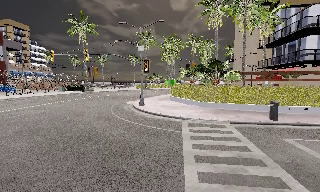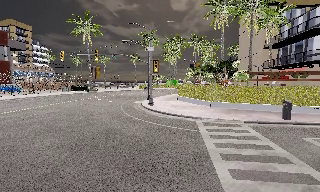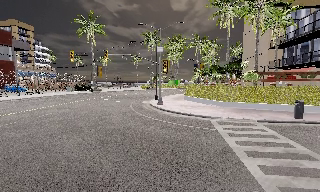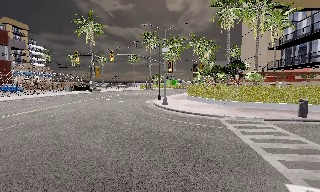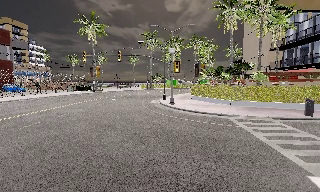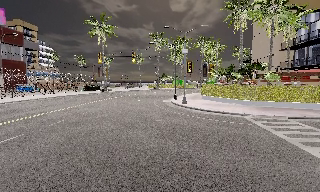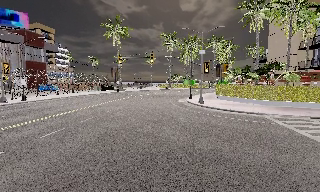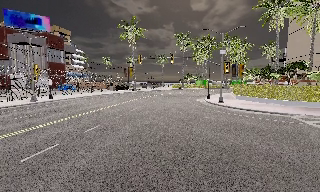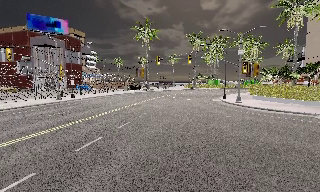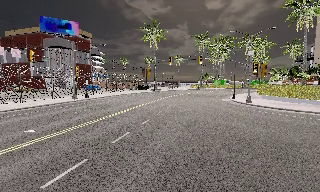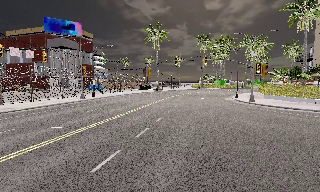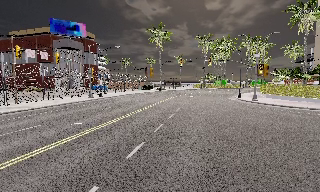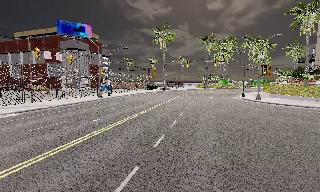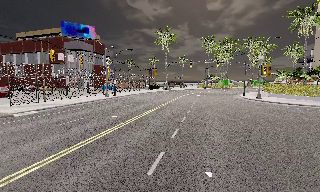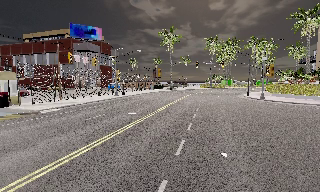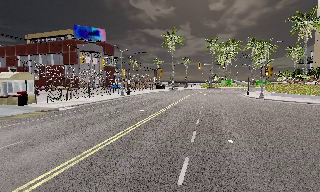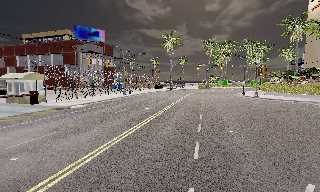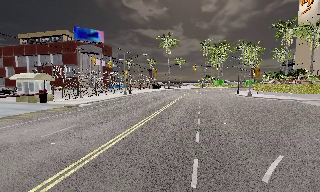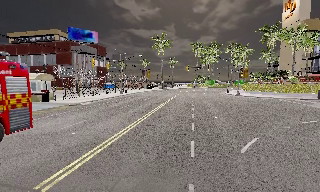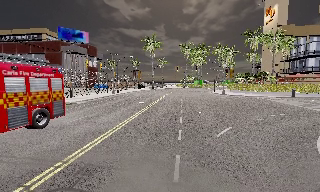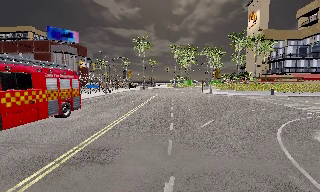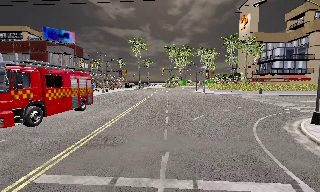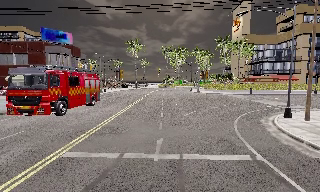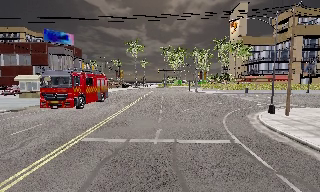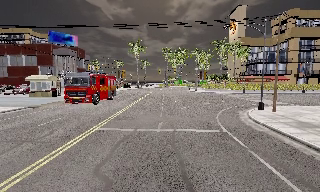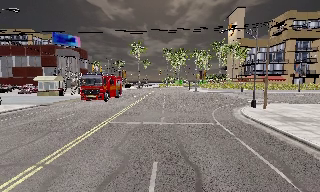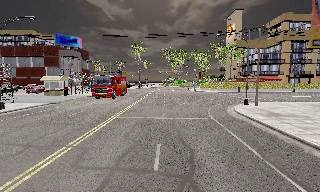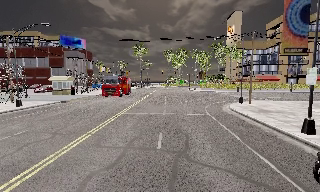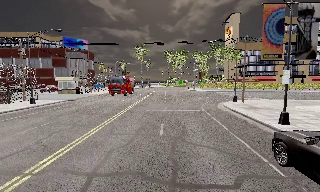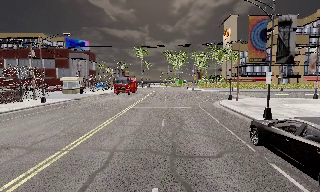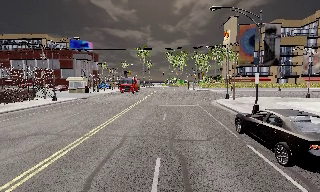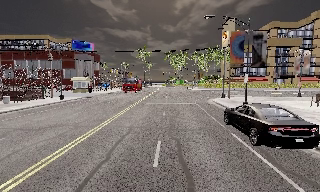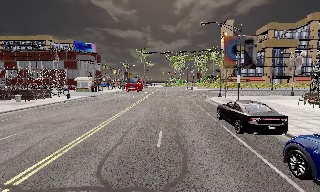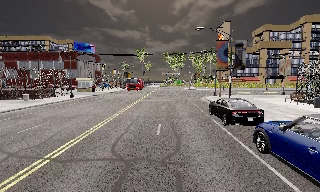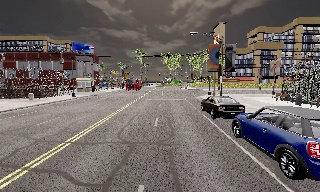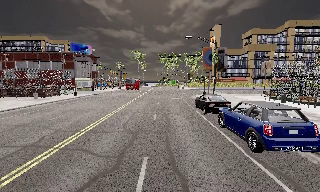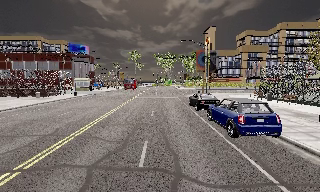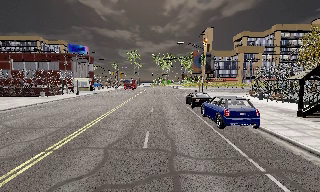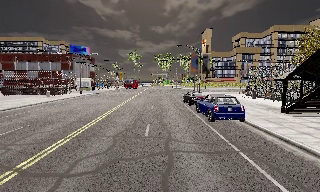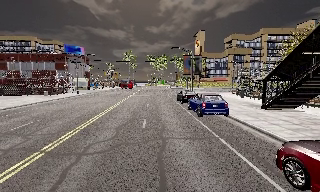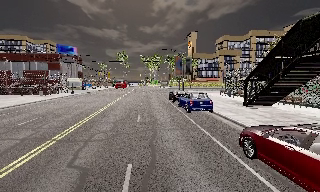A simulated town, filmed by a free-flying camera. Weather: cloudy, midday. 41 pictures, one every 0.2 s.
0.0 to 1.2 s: The camera travels to its left, about 6 m, so close, fixed things drift to the right.
1.2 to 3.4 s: The camera travels backward and to its left, about 14 m, so what stands in front gets smaller.
3.4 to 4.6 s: The camera pans to its right, which is clockwise from overhead, by about 15 degrees. It travels backward, about 9 m, so what stands in front gets smaller.
4.6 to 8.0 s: The camera travels backward, about 25 m, so what stands in front gets smaller.
The film runs backward here.
